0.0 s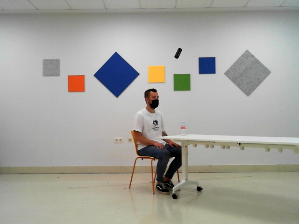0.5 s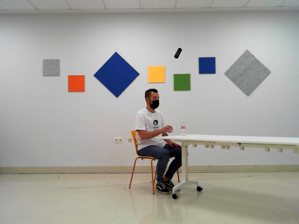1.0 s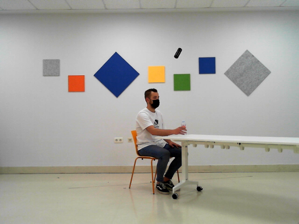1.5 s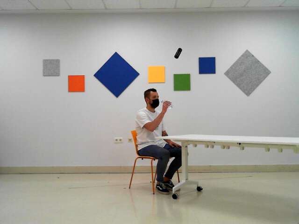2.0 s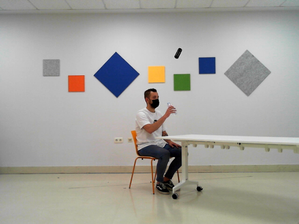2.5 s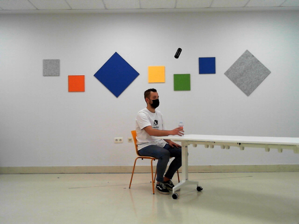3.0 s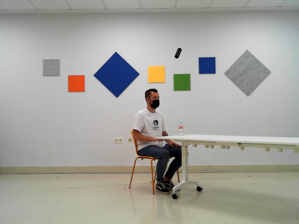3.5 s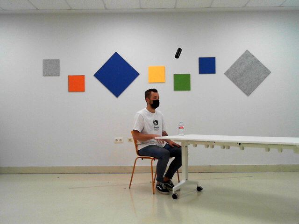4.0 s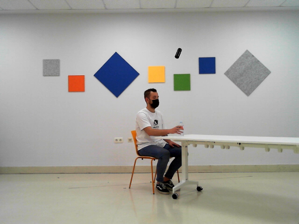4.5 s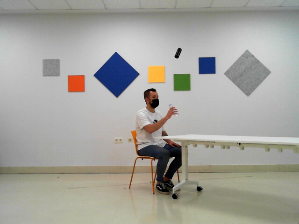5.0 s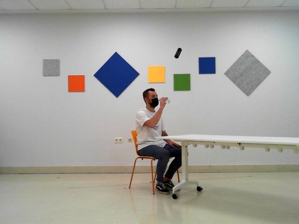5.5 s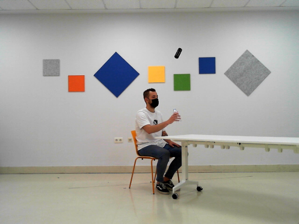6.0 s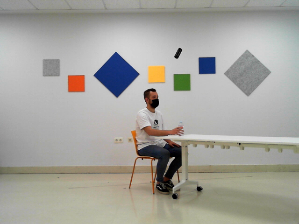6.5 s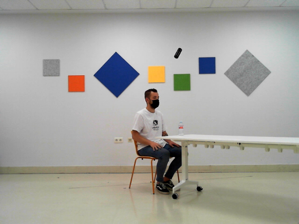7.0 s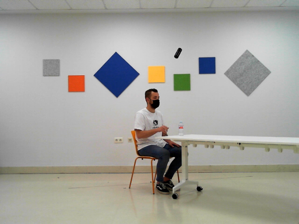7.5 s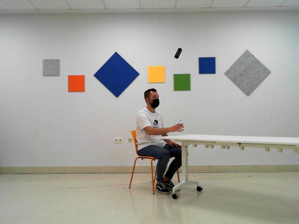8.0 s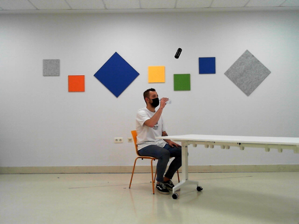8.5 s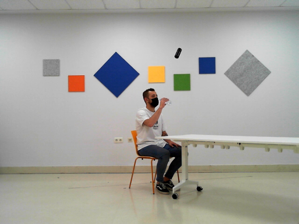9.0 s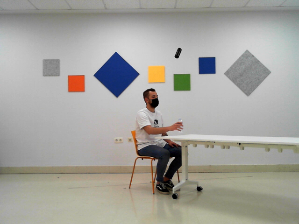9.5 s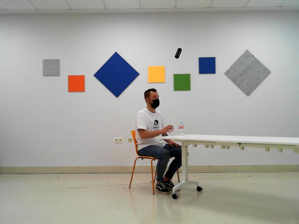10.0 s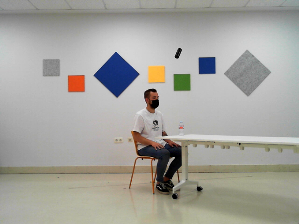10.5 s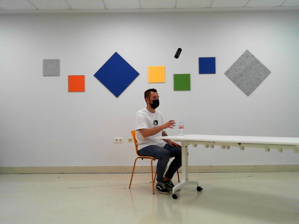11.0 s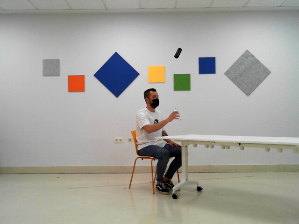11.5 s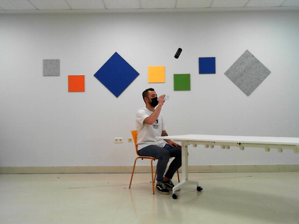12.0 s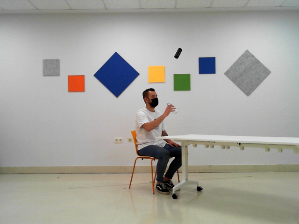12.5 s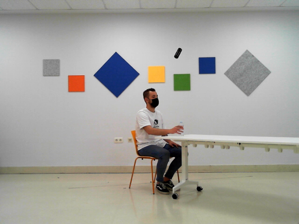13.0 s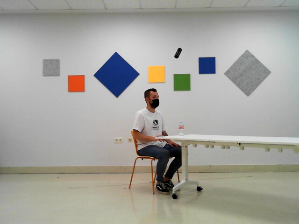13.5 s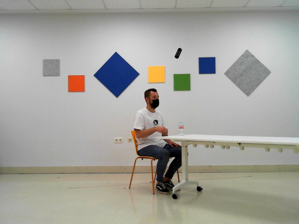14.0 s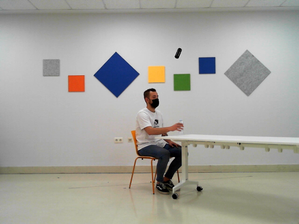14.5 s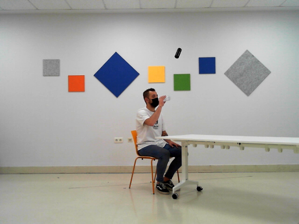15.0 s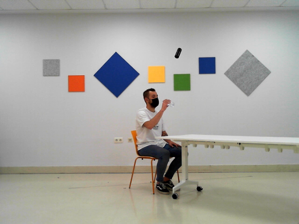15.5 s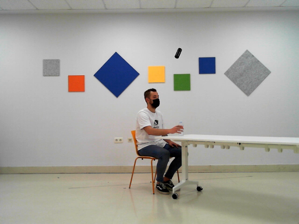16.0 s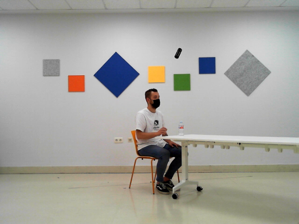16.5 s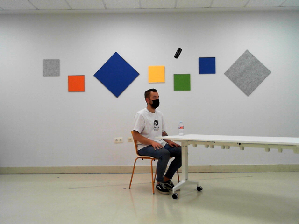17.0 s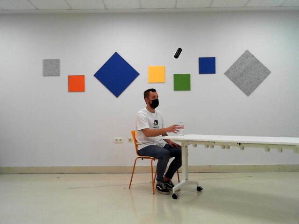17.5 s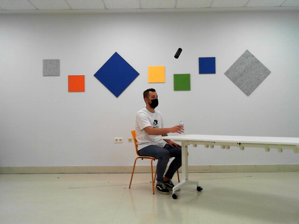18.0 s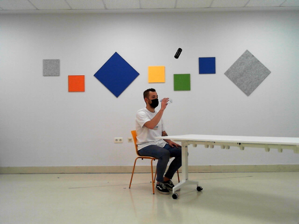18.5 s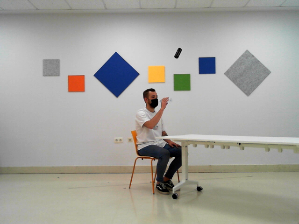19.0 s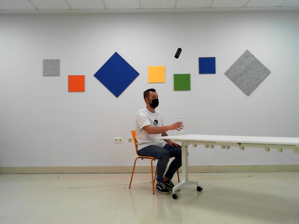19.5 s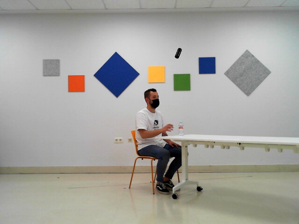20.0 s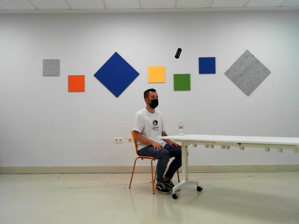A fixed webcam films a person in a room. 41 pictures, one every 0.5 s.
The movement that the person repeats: Drink from a bottle, right hand.
